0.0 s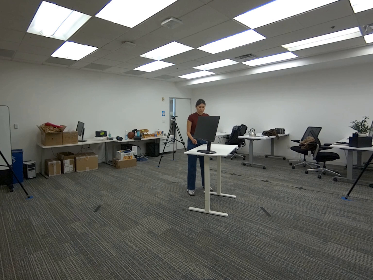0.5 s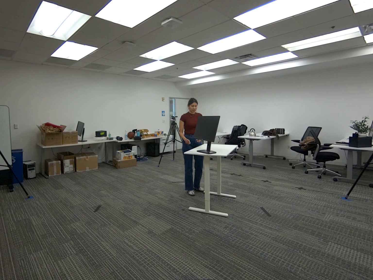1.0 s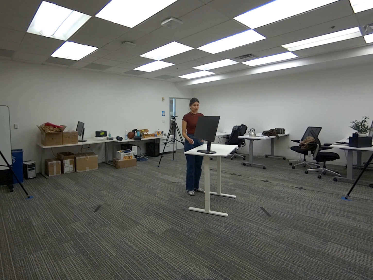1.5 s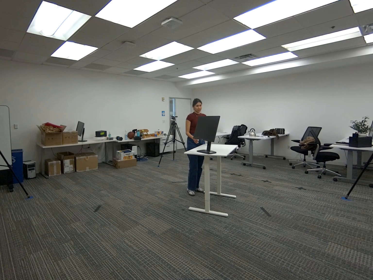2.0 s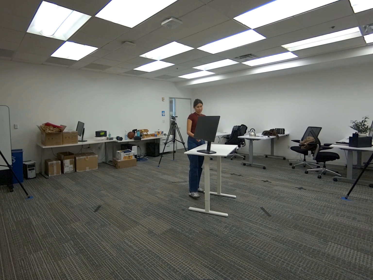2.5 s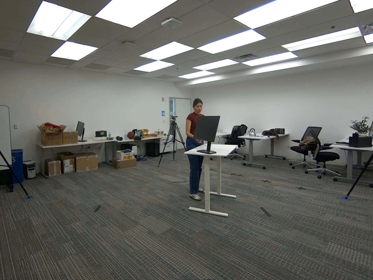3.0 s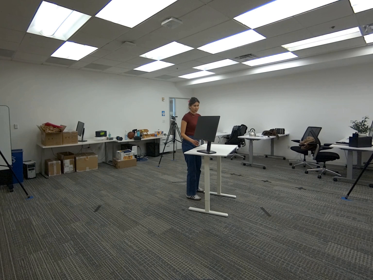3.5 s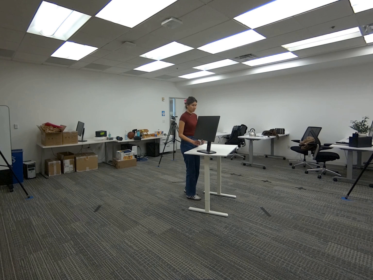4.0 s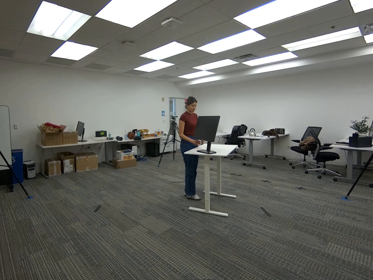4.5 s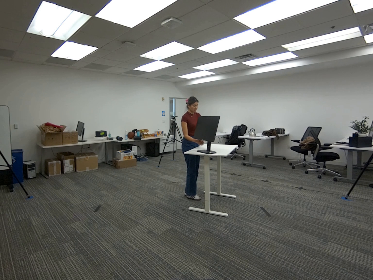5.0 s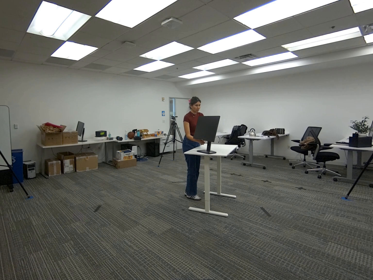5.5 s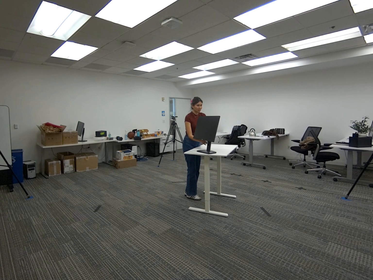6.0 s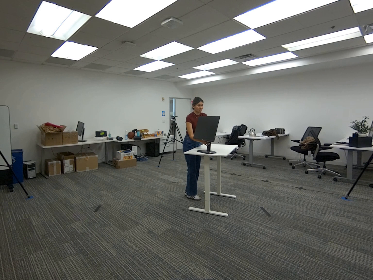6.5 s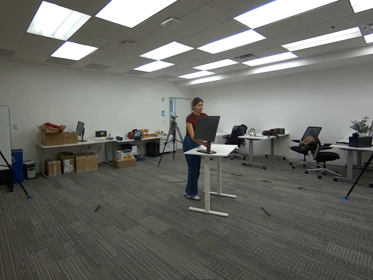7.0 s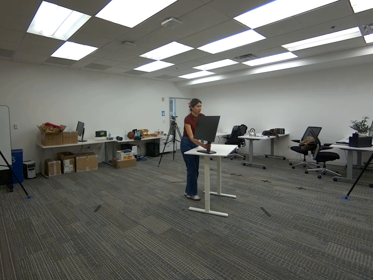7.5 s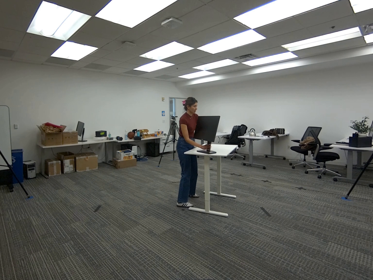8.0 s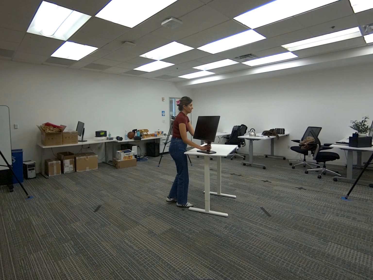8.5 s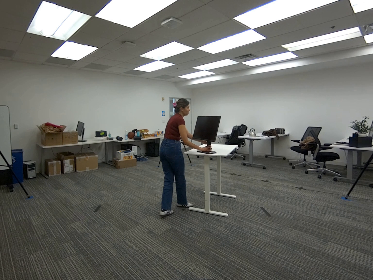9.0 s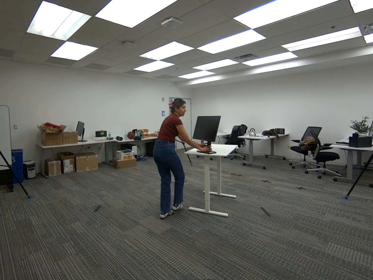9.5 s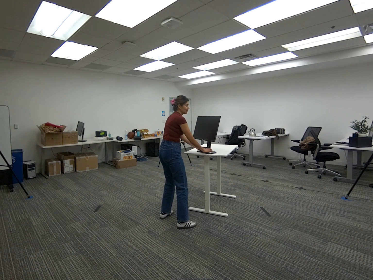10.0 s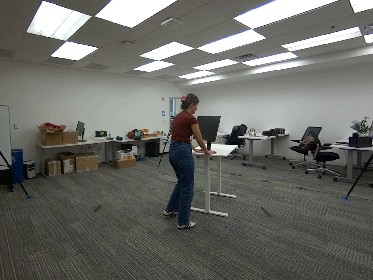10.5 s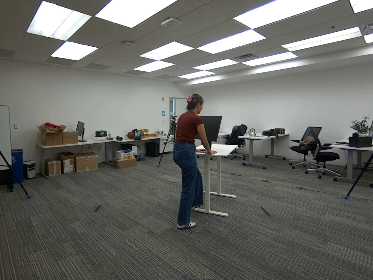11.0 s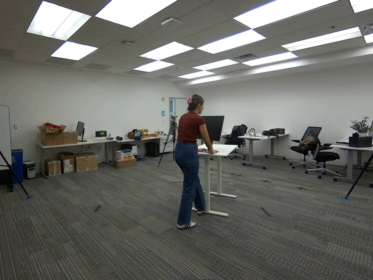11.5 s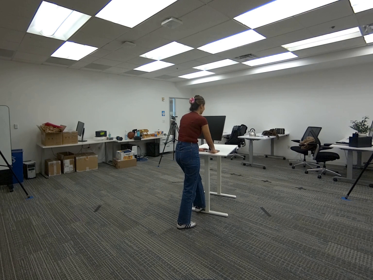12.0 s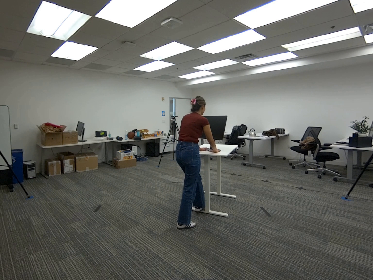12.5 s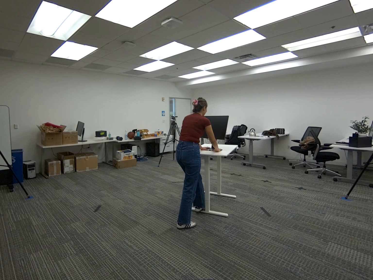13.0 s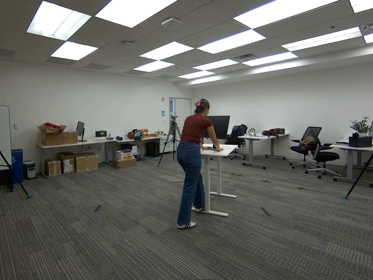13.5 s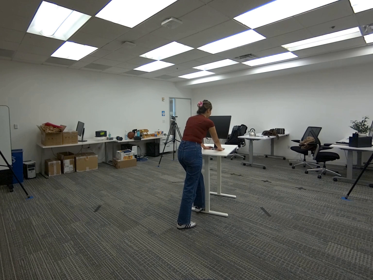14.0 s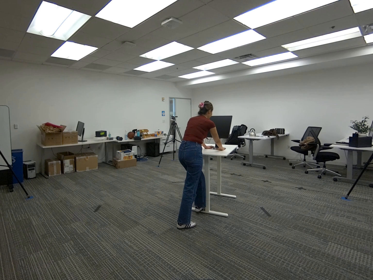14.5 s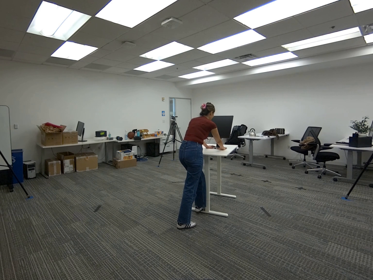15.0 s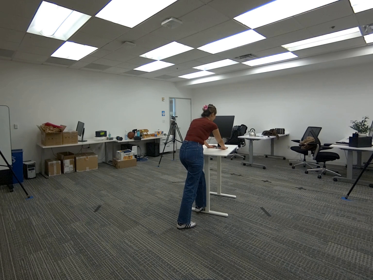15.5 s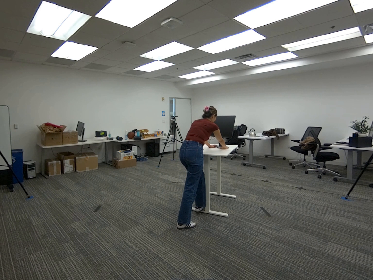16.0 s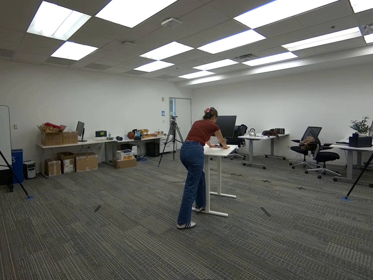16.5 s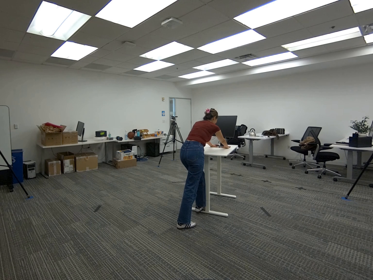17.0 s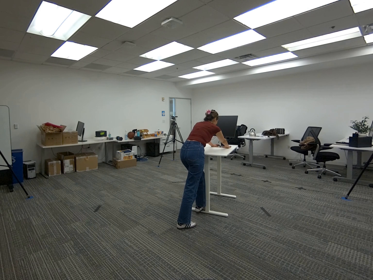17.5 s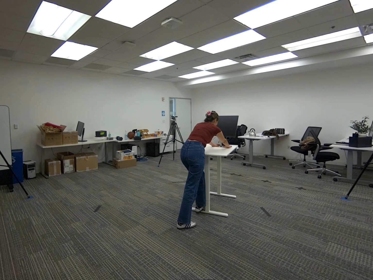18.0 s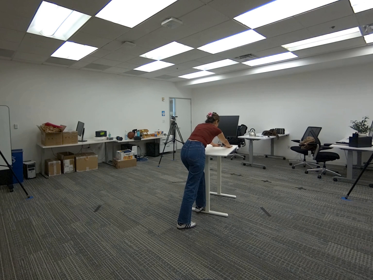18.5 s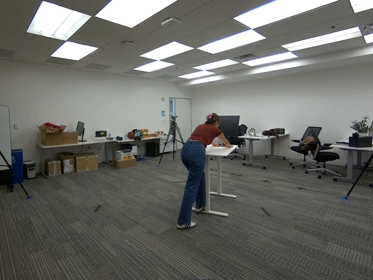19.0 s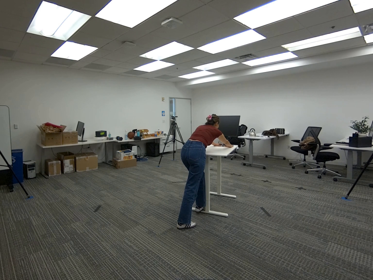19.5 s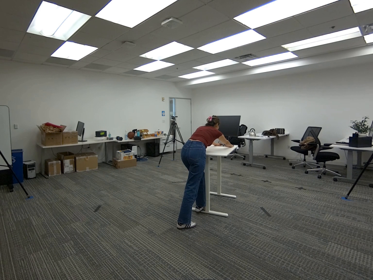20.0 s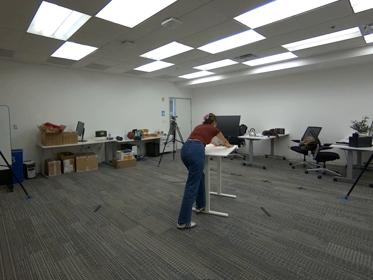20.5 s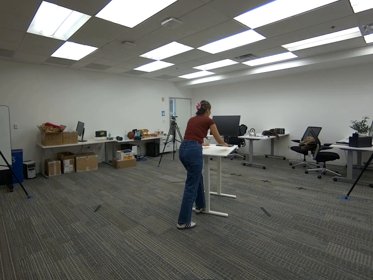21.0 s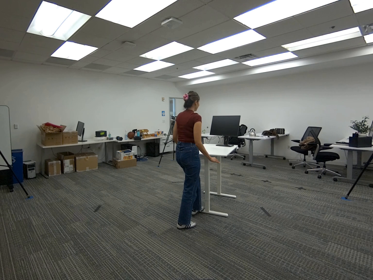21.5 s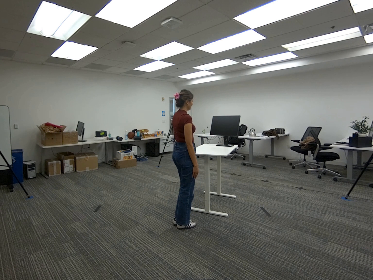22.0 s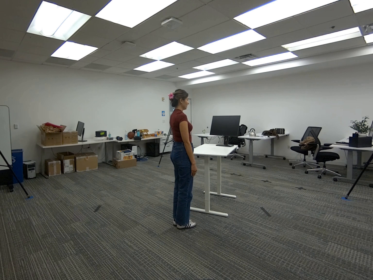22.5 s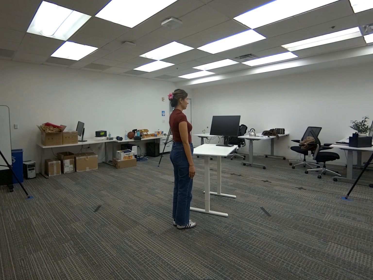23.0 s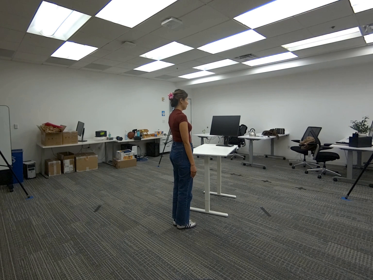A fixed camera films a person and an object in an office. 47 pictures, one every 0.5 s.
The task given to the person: Walk over to the monitor on the white desk and slide the monitor away from you.
